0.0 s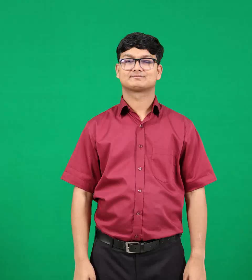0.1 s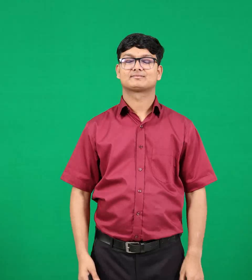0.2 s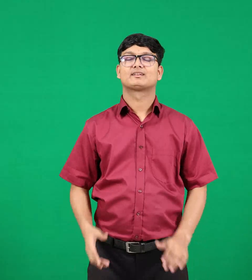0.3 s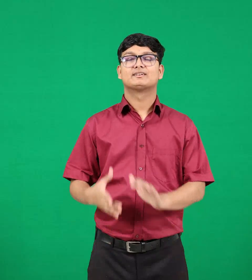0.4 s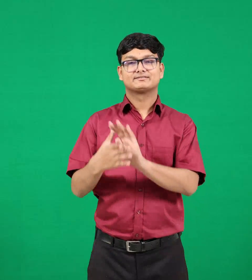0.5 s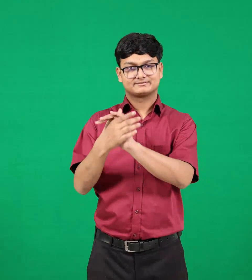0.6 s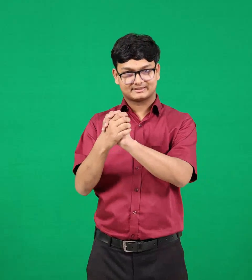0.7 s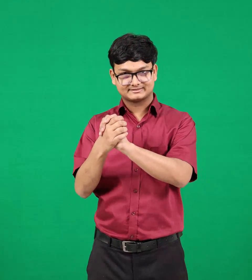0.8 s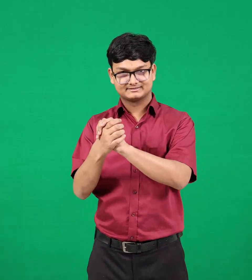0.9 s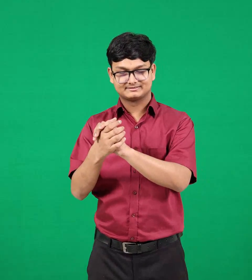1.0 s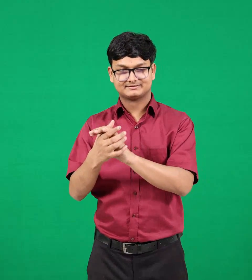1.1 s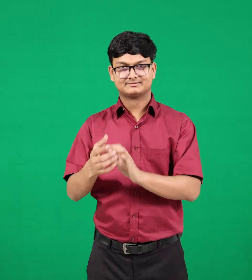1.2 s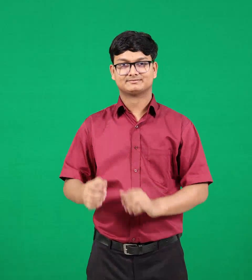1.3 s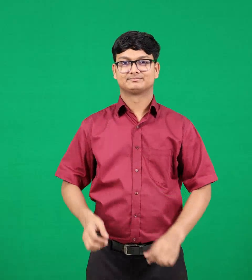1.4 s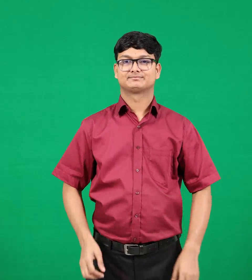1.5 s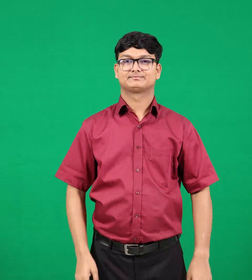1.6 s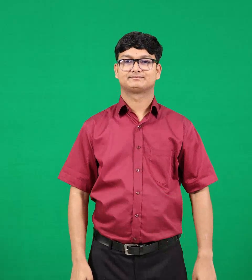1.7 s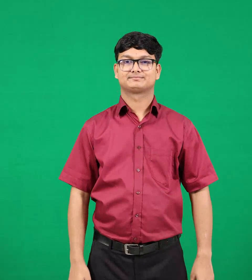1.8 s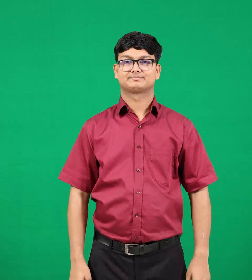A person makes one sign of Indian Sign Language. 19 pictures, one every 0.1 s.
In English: friend
